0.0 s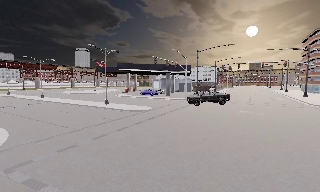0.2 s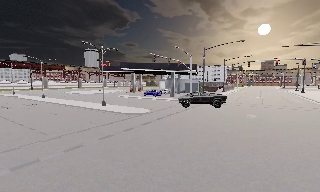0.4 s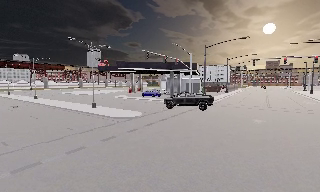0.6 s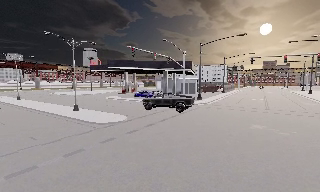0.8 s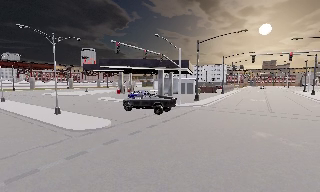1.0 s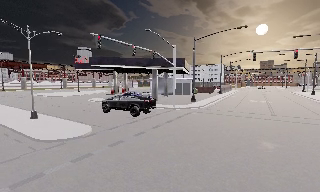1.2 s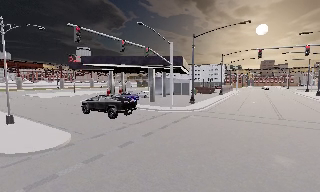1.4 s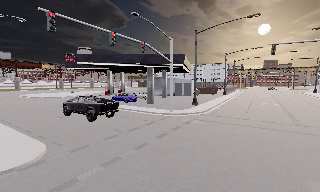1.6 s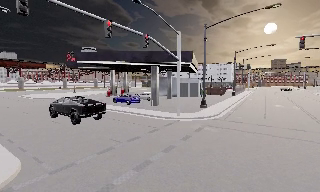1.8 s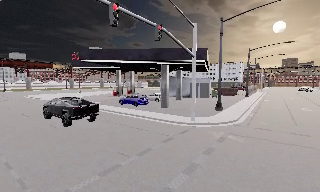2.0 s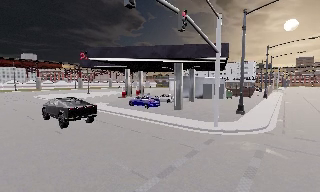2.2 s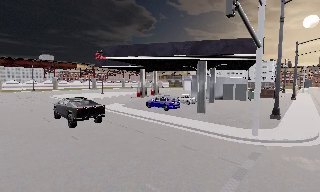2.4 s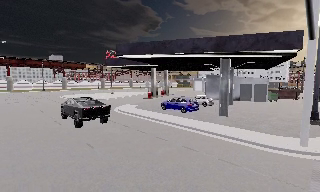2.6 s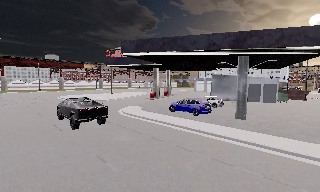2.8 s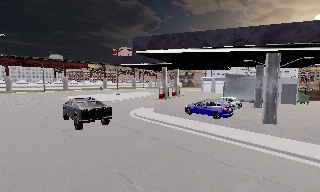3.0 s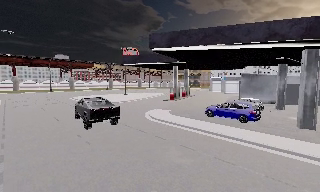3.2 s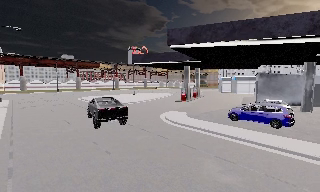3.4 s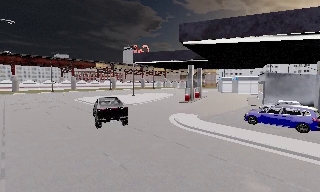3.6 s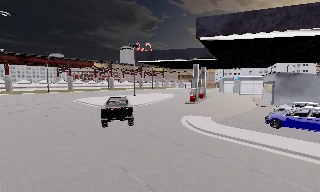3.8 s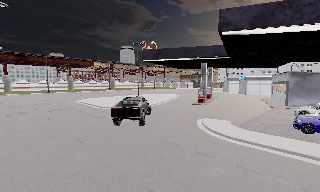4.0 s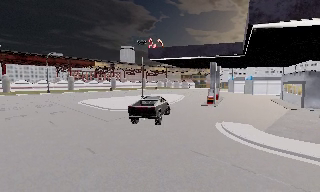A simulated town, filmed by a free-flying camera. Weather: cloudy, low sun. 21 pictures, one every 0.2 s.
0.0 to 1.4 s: The camera travels forward and to its right, about 14 m, so what stands in front looms larger.
1.4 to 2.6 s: The camera pans to its left, which is counterclockwise from overhead, by about 10 degrees. It travels forward and to its left, about 11 m, so what stands in front looms larger.
2.6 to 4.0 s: The camera travels forward and to its left, about 13 m, so what stands in front looms larger.
The film runs forward here.
